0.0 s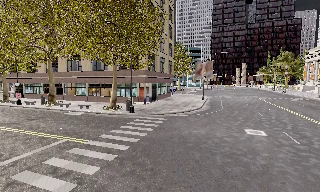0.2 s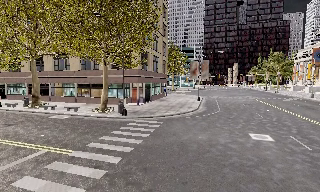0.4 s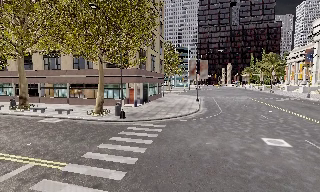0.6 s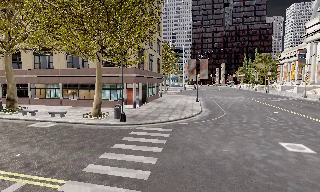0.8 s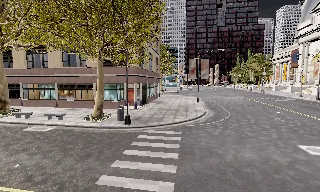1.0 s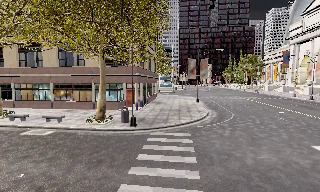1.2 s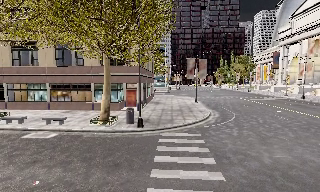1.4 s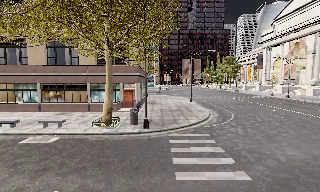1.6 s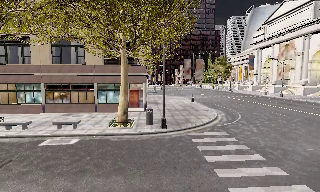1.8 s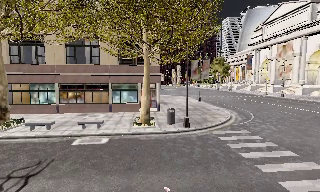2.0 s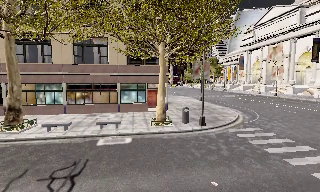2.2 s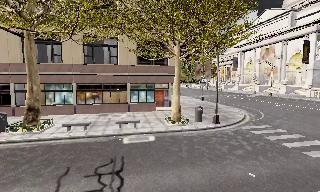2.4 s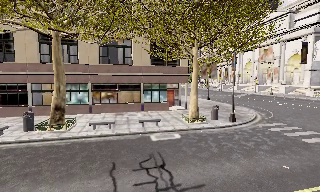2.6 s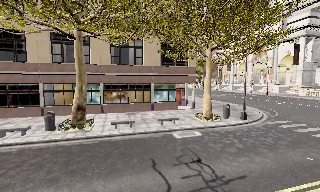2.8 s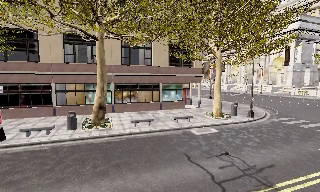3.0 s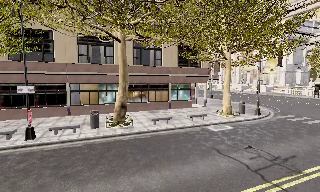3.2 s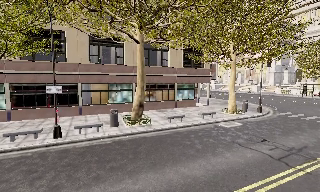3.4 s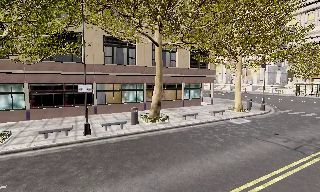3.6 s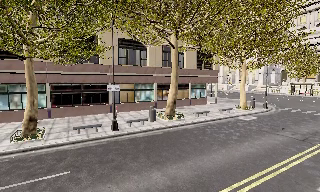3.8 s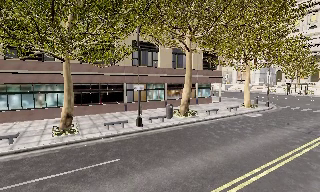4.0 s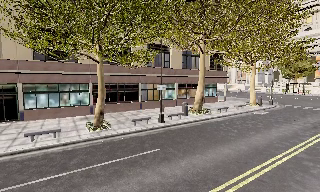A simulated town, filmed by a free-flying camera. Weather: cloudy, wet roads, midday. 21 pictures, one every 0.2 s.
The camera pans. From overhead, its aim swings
clockwise.
0.0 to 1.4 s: The camera pans to its right, which is clockwise from overhead, by about 20 degrees. It travels to its left and forward, about 8 m.
1.4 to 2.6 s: The camera pans to its right, which is clockwise from overhead, by about 15 degrees. It travels to its left, about 11 m, so close, fixed things drift to the right.
2.6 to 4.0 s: The camera pans to its right, which is clockwise from overhead, by about 15 degrees. It travels to its left and backward, about 14 m, so close, fixed things drift to the right.
The film runs backward here.
